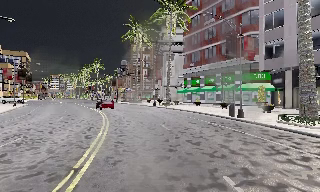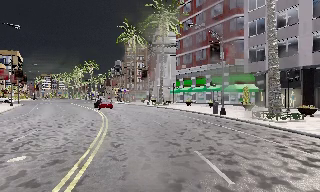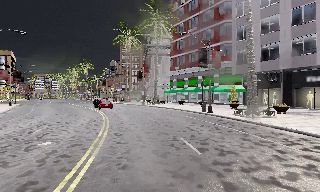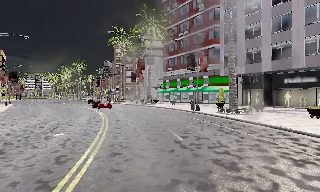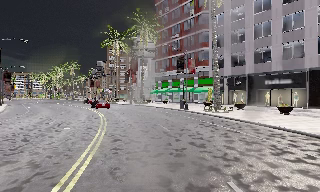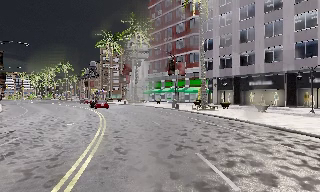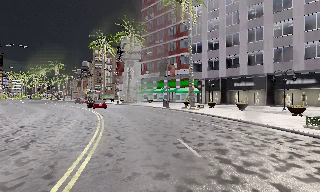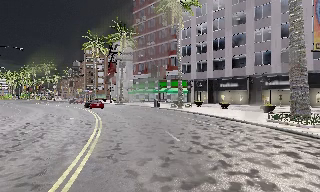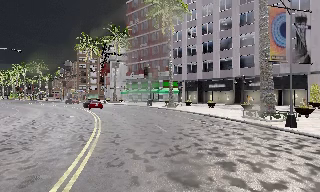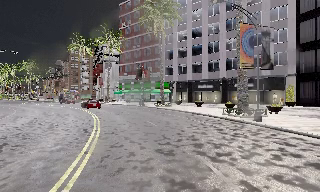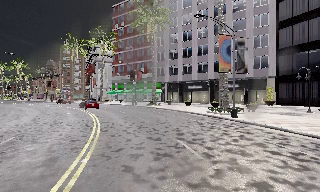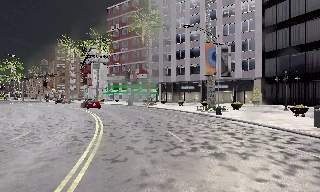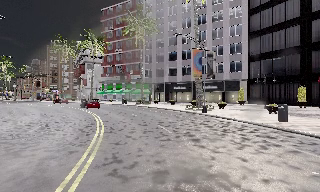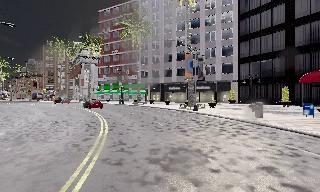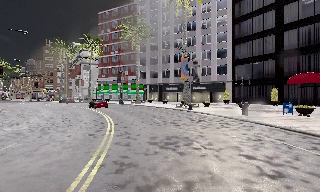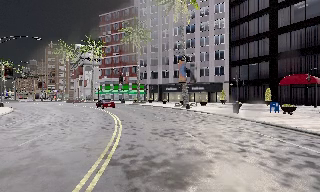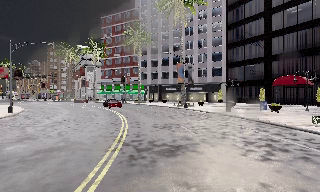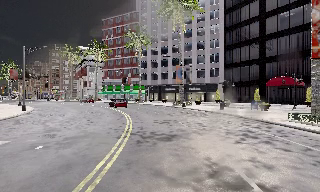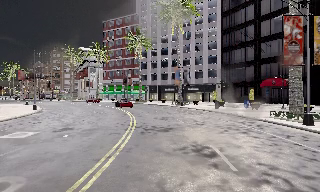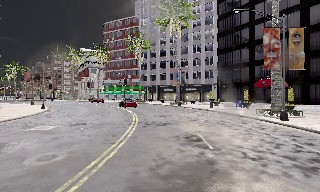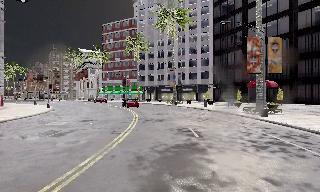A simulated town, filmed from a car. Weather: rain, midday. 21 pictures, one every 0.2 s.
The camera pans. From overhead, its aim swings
clockwise.
The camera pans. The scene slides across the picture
to the left.
0.0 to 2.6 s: The camera swings to its right by about 30 degrees, and the scene slides to the left. It travels backward, about 20 m.
2.6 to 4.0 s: The camera travels backward, about 12 m, so what stands in front gets smaller.
The film runs backward here.
